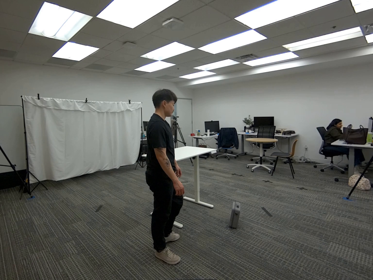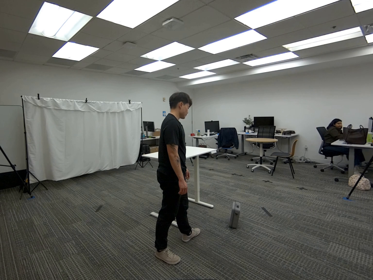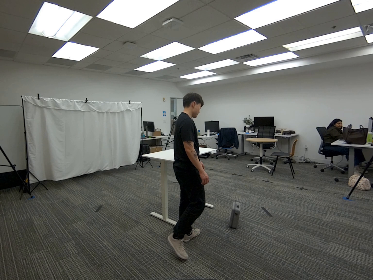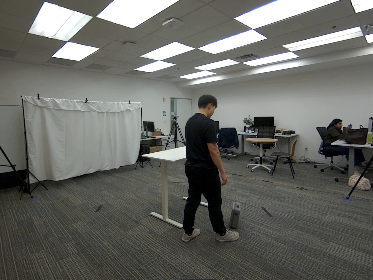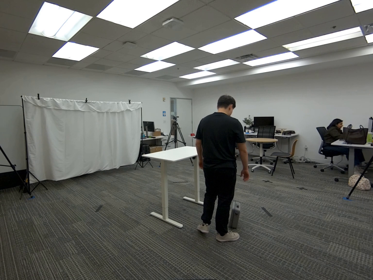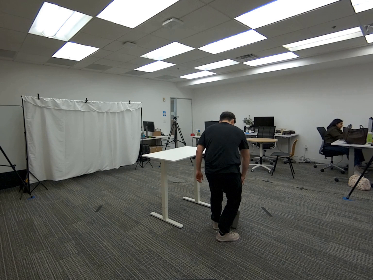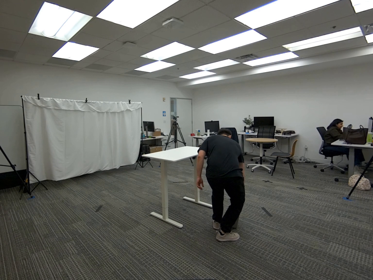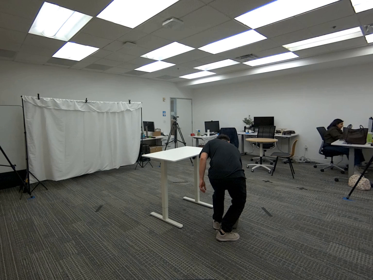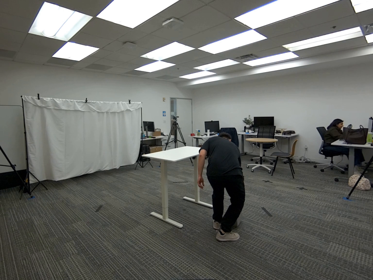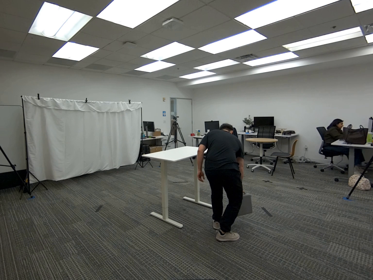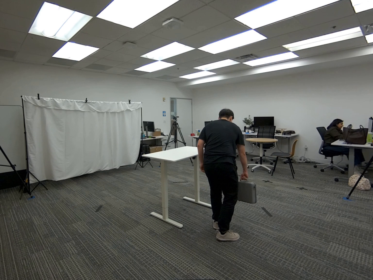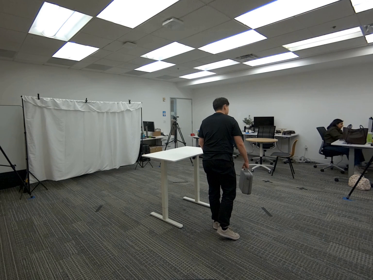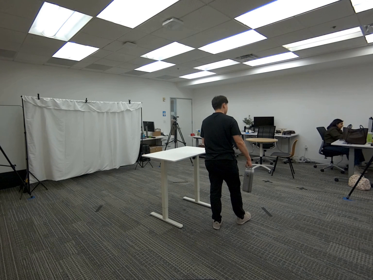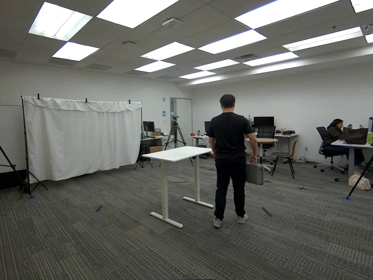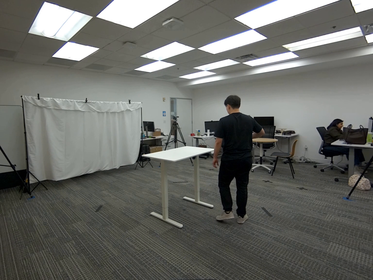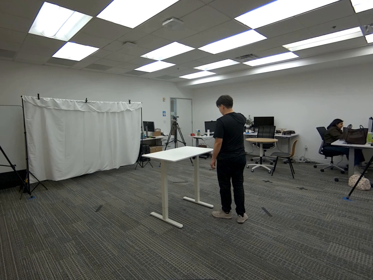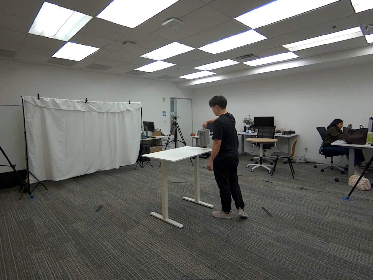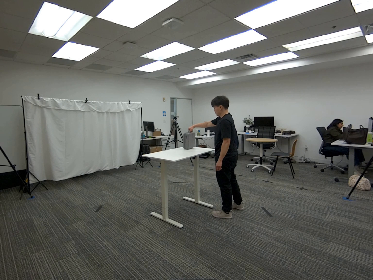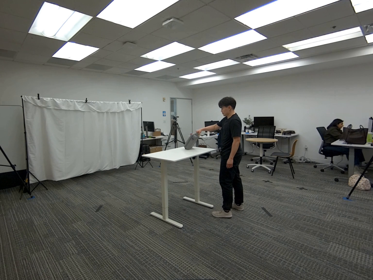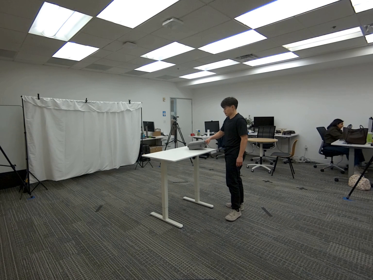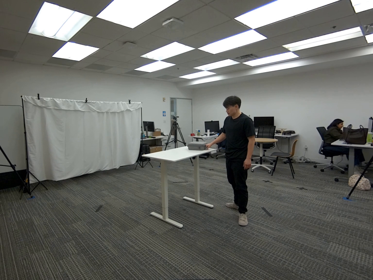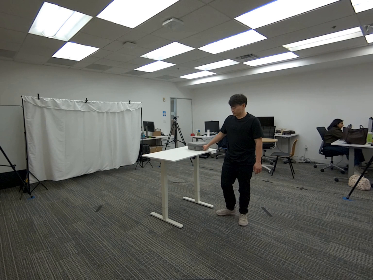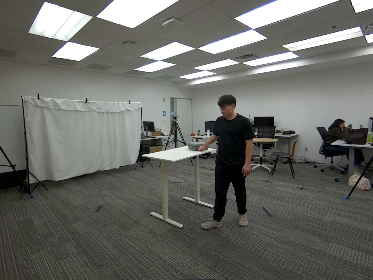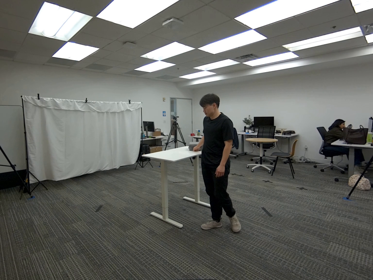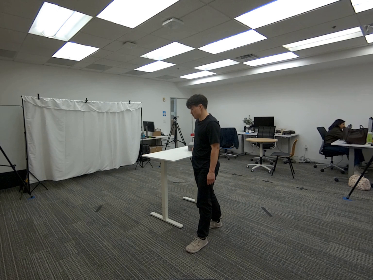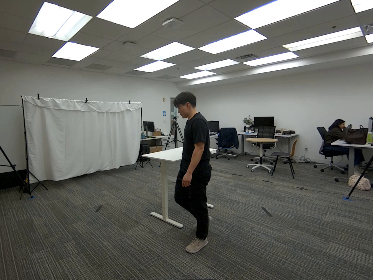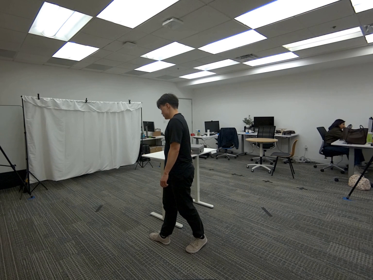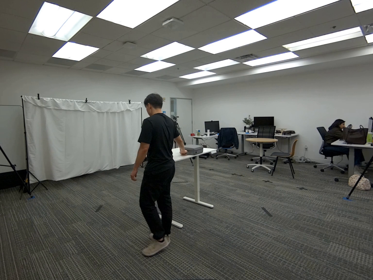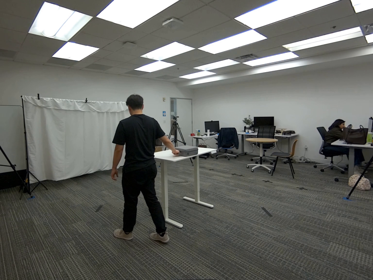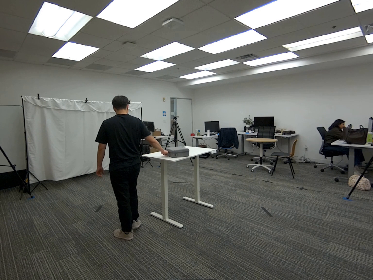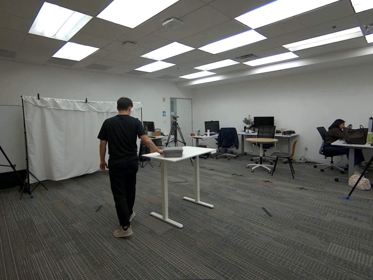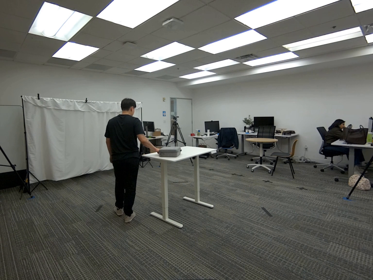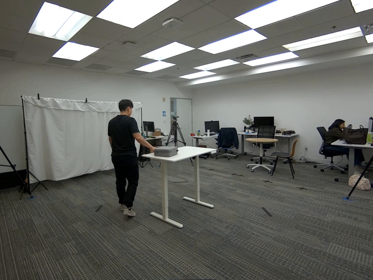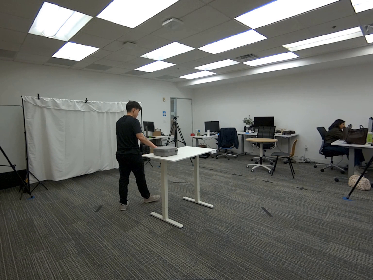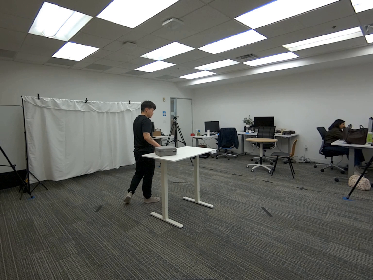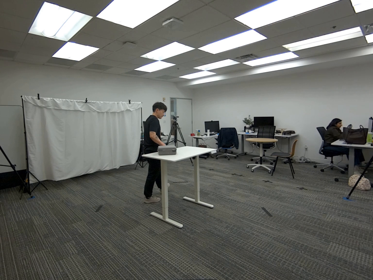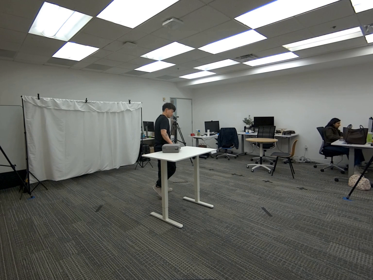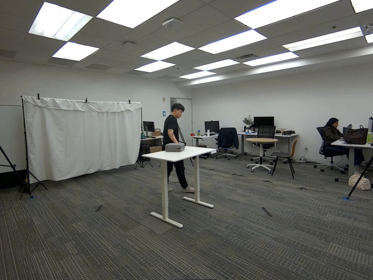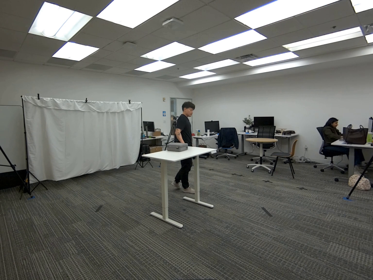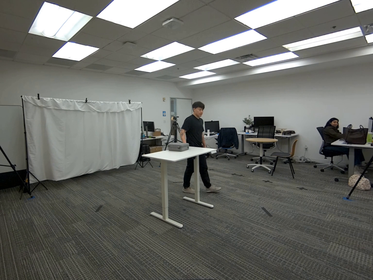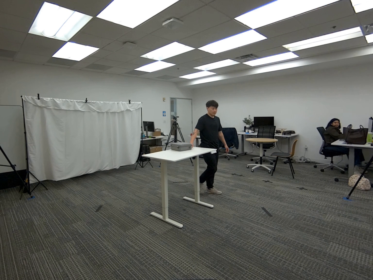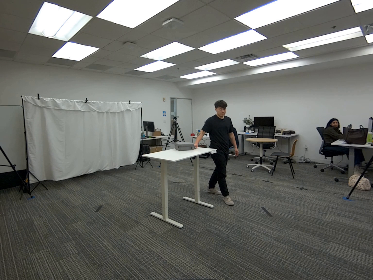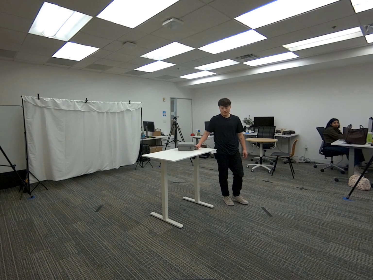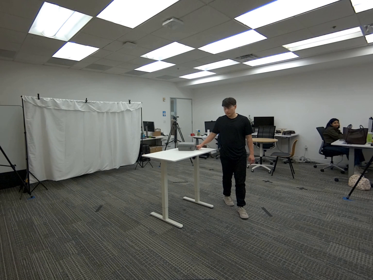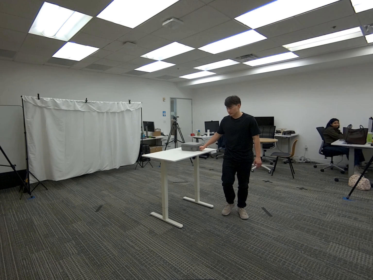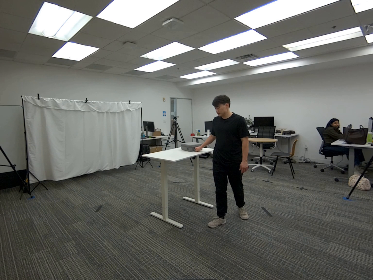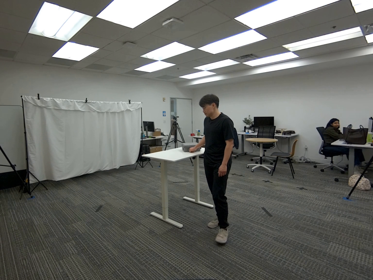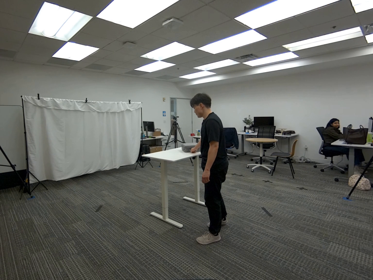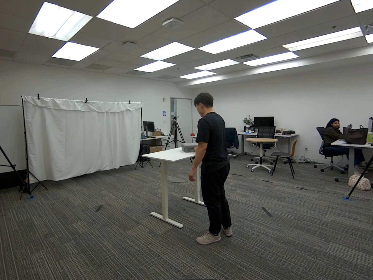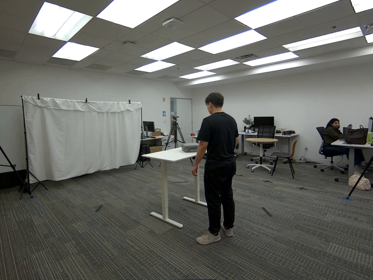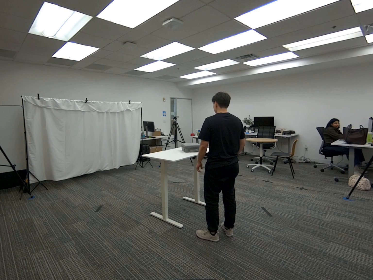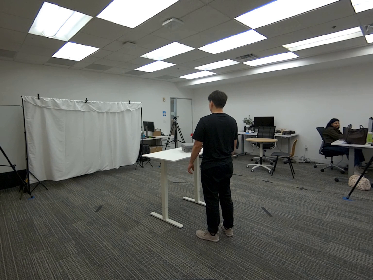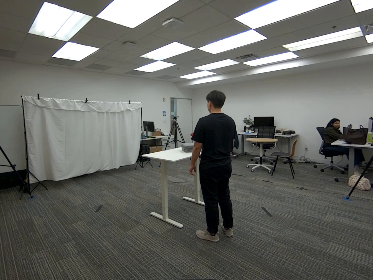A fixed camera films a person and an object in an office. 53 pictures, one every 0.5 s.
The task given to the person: Walk to the einstar case on the floor. Using your right hand, grasp the handle and lift the case onto the white desk. Without releasing the handle, continue sliding the case across the surface of the desk while walking around the desk, maintaining continuous contact with the case until the end of the sequence.
